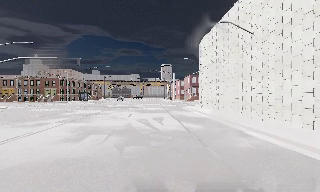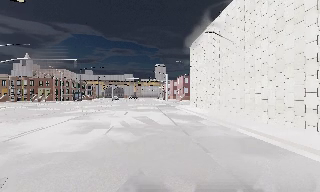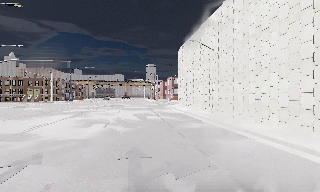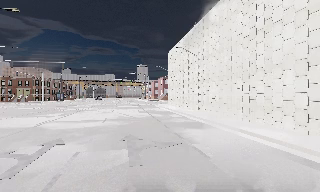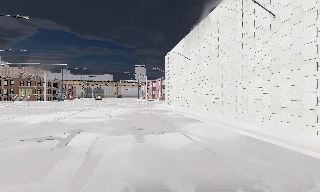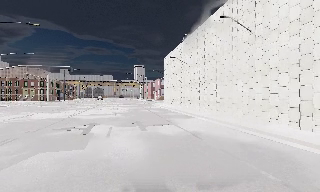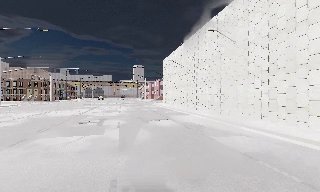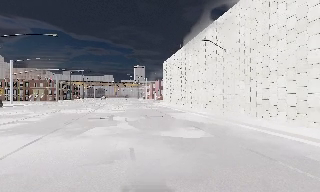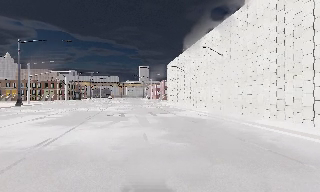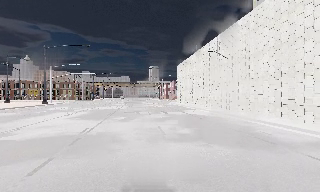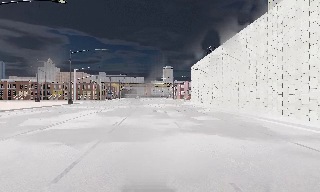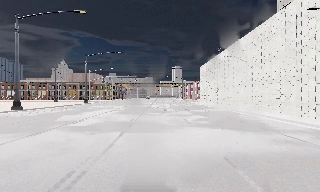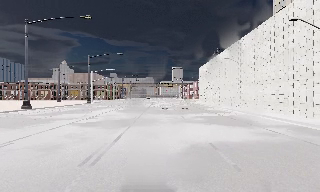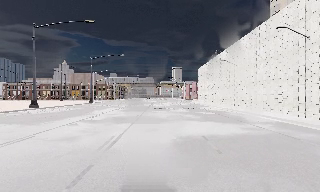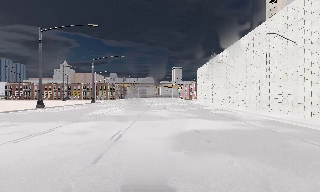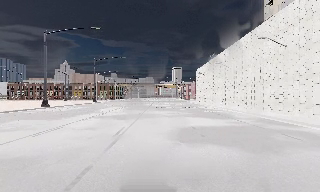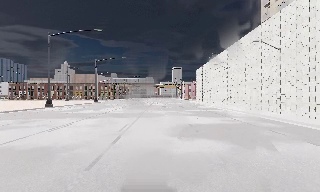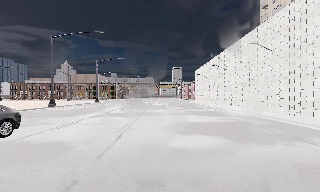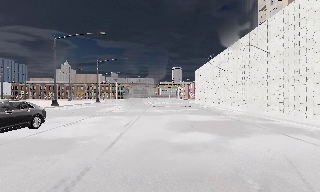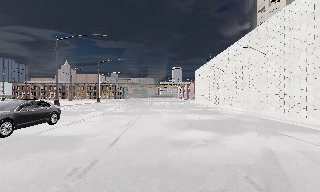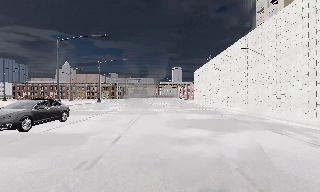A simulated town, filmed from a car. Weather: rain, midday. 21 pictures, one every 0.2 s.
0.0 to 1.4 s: The camera travels backward, about 12 m, so what stands in front gets smaller.
1.4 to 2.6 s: The camera swings to its left by about 15 degrees, and the scene slides to the right. It travels backward, about 9 m, so what stands in front gets smaller.
2.6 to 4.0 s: The camera travels backward, about 4.5 m, so what stands in front gets smaller. It loses speed.
The film runs backward here.
